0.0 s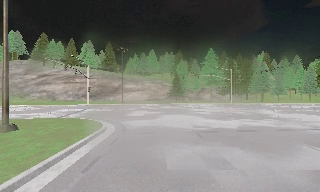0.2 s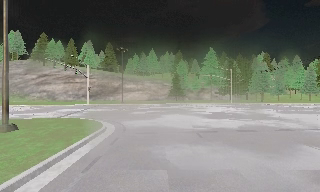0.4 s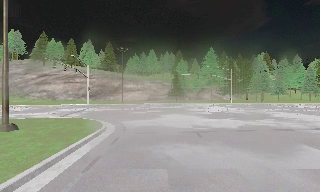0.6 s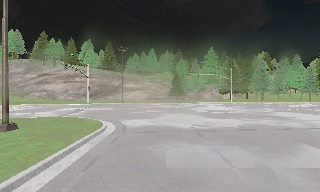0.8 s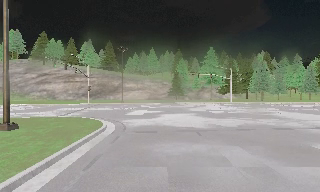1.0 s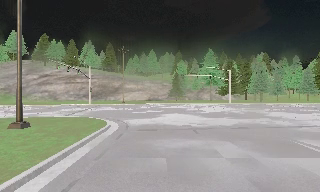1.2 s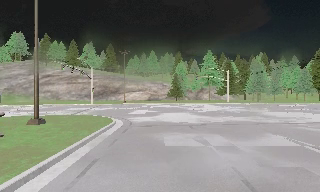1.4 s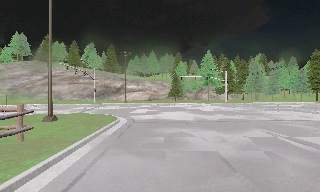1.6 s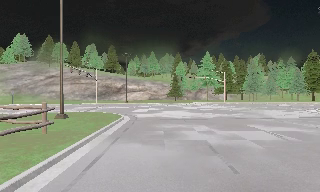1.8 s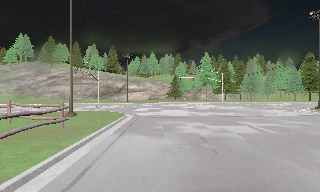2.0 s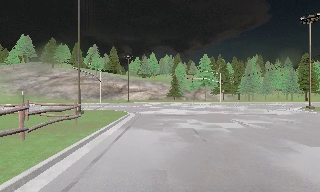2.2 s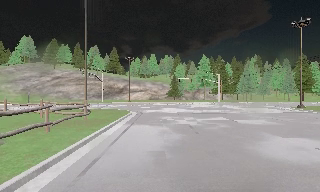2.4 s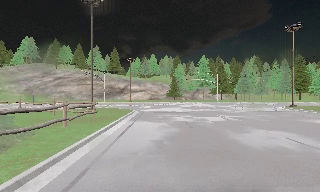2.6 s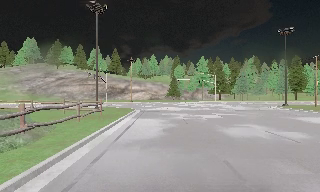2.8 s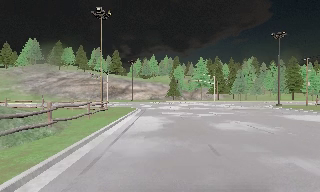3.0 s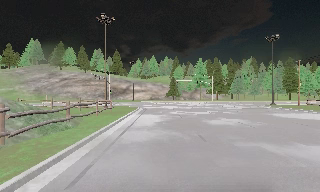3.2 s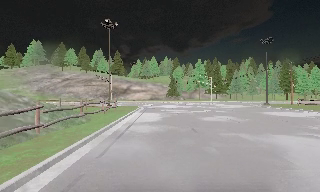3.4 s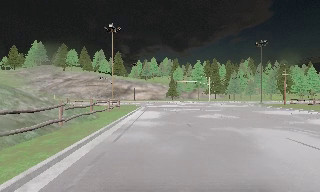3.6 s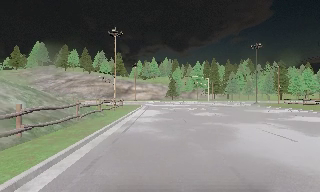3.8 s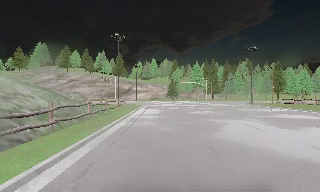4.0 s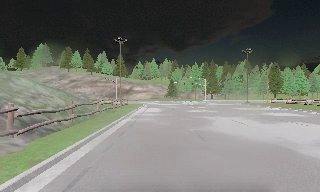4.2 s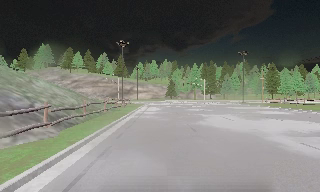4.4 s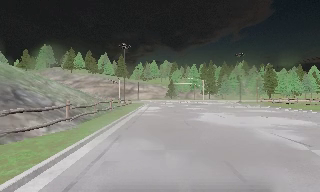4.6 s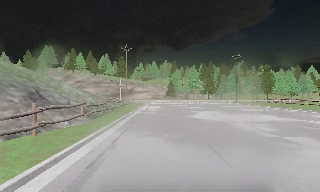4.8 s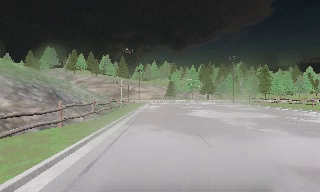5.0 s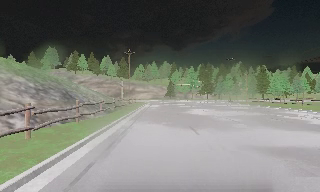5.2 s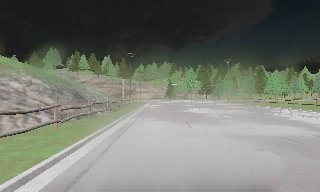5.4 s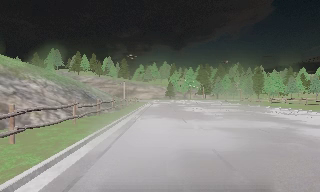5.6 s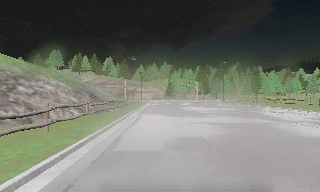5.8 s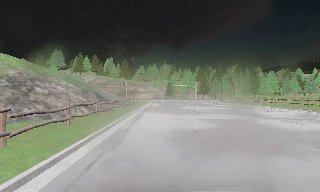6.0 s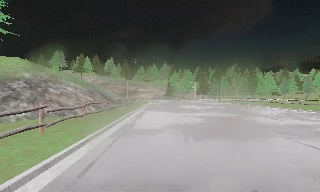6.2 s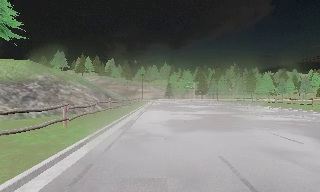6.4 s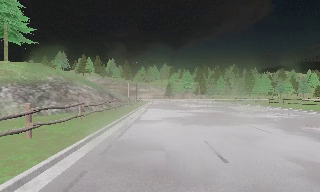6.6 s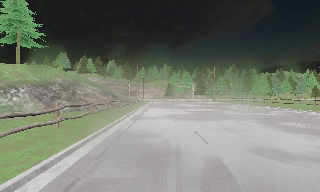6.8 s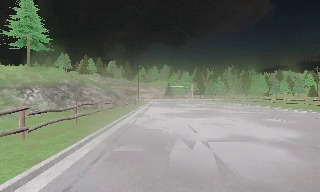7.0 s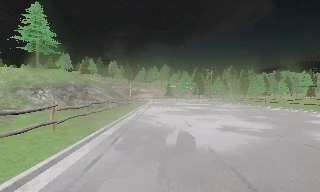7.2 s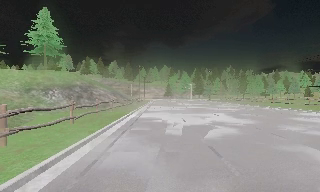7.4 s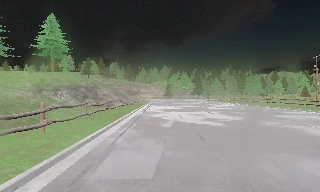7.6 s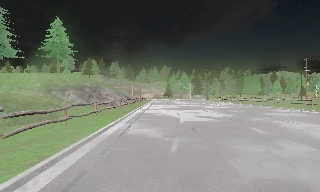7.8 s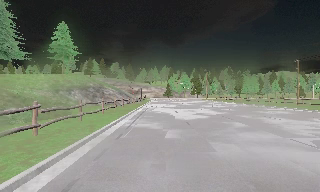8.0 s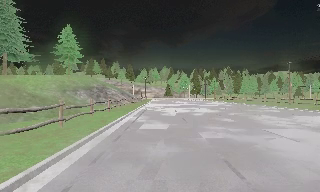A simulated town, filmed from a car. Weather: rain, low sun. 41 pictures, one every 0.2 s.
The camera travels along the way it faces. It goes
backward.
0.0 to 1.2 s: The camera travels backward, about 2 m, so what stands in front gets smaller. It gains speed.
1.2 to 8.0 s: The camera travels backward, about 55 m, so what stands in front gets smaller.
The film runs backward here.
